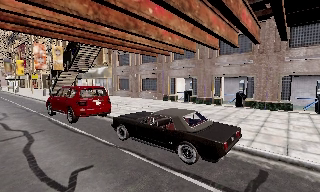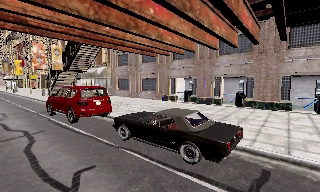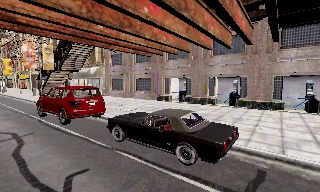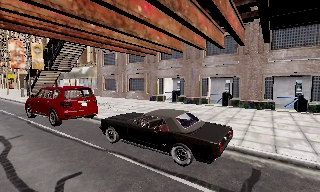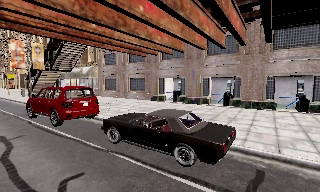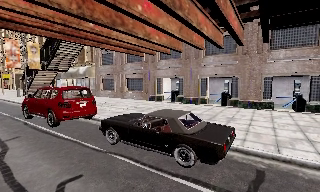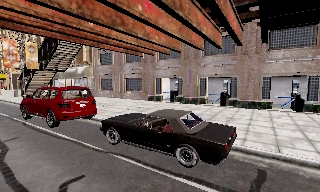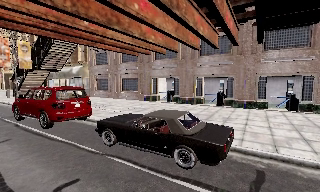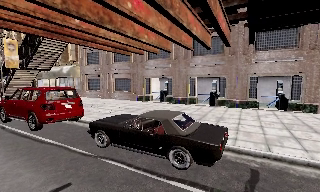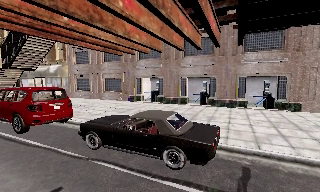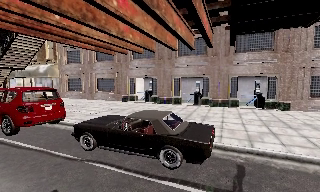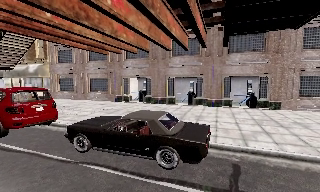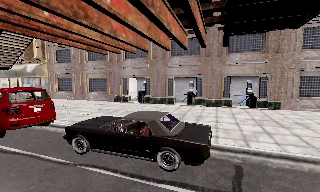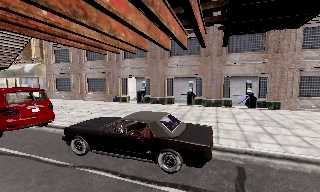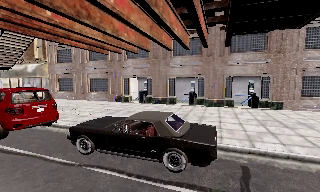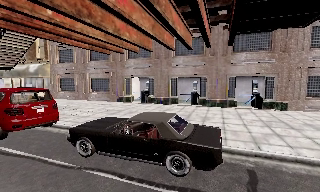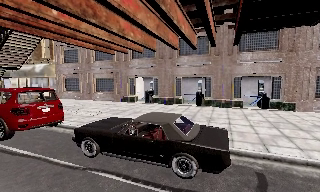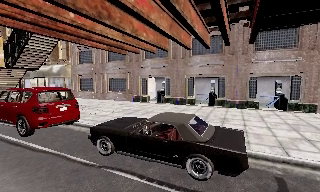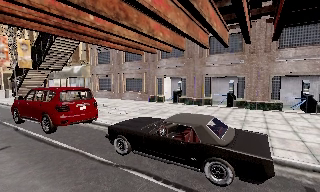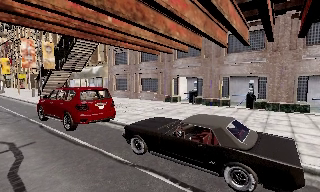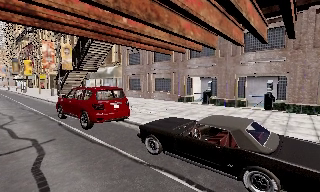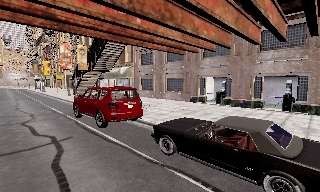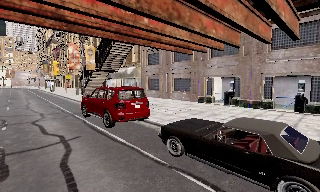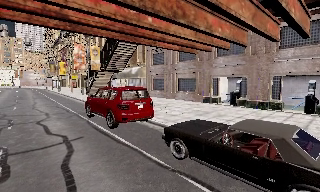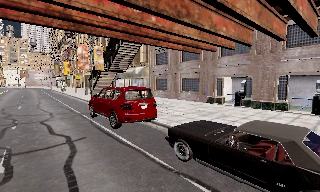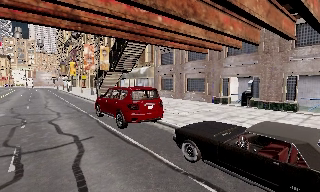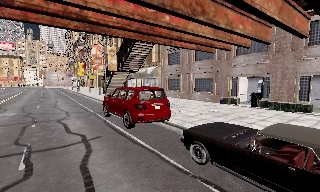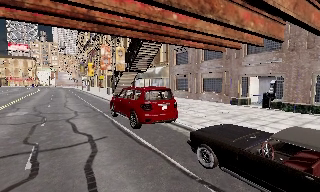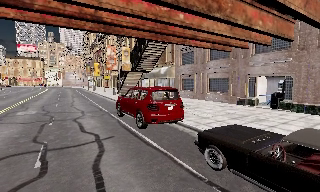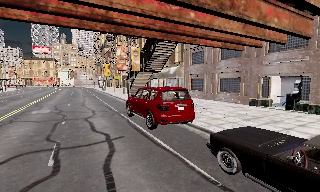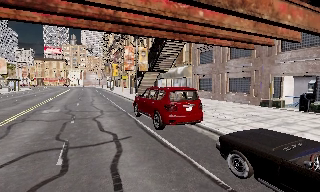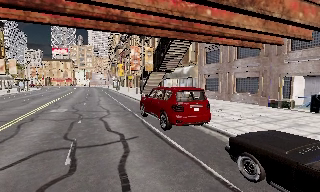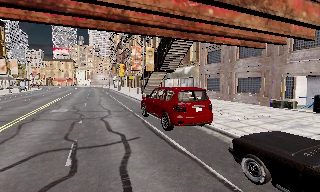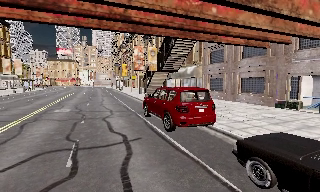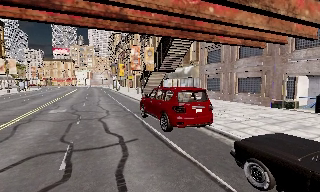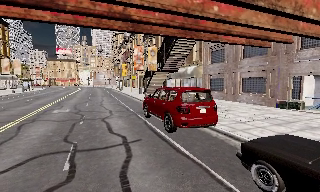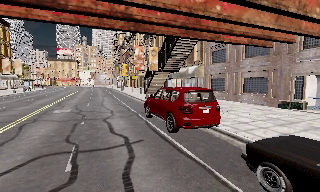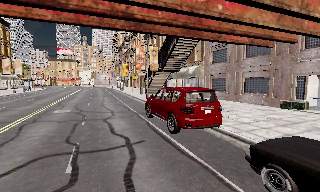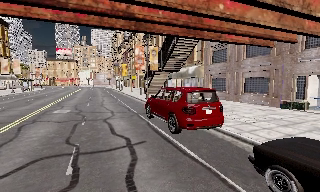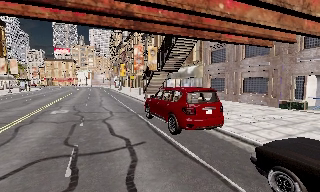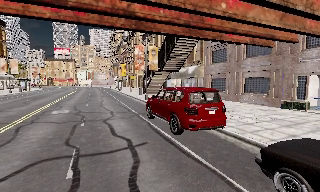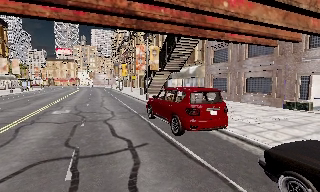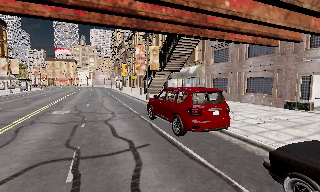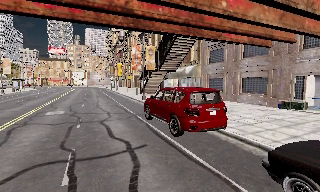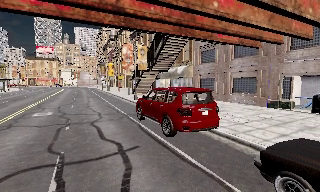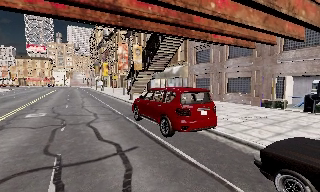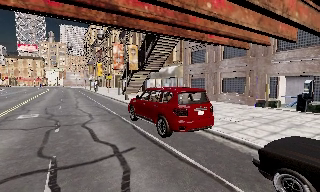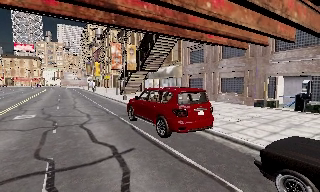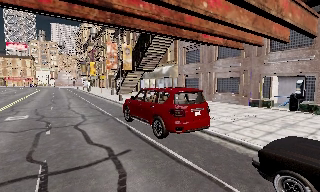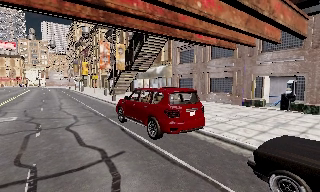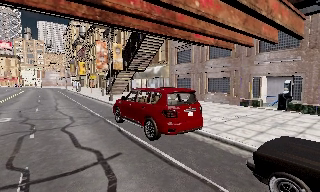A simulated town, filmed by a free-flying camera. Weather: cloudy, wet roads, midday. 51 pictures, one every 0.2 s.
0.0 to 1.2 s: The camera shifts only a little, or ends up much as it began.
1.2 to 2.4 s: The camera swings to its right by about 15 degrees, and the scene slides to the left.
2.4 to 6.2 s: The camera swings to its left by about 45 degrees, and the scene slides to the right. It travels forward and to its left, about 1.5 m.
6.2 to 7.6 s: The camera travels forward, about 0.5 m, so what stands in front looms larger.
7.6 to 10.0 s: The camera swings to its right by about 15 degrees, and the scene slides to the left. It travels forward and to its left, about 1 m, so what stands in front looms larger.
The film runs forward here.
